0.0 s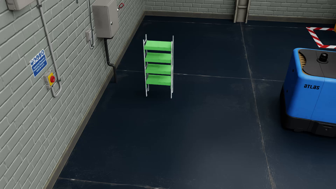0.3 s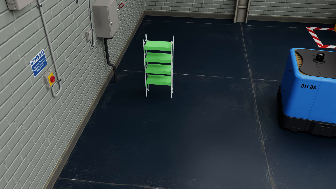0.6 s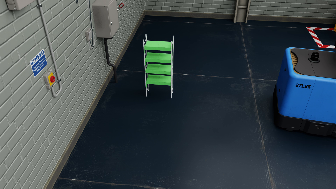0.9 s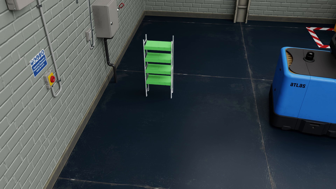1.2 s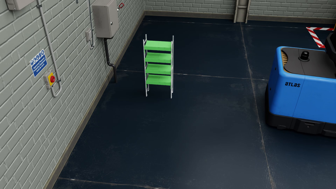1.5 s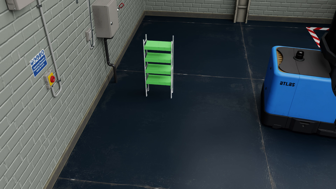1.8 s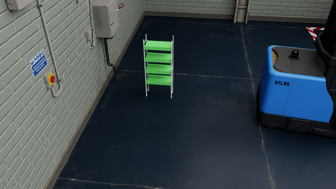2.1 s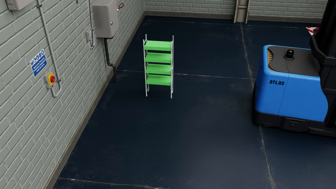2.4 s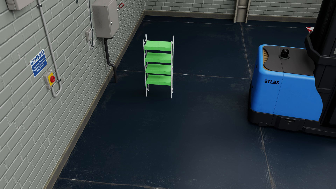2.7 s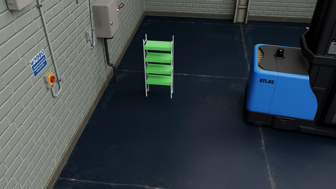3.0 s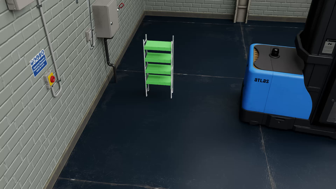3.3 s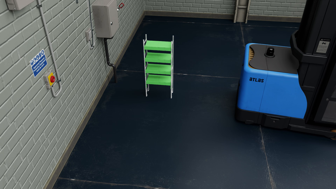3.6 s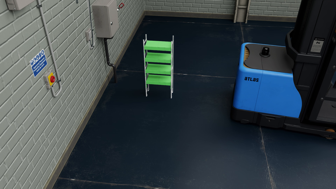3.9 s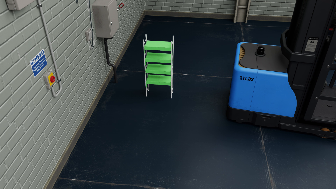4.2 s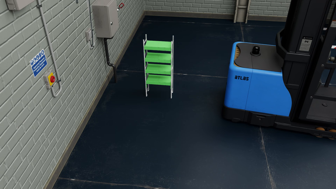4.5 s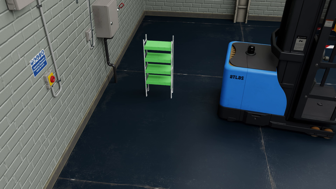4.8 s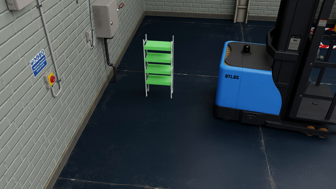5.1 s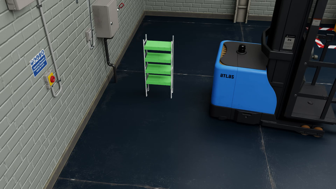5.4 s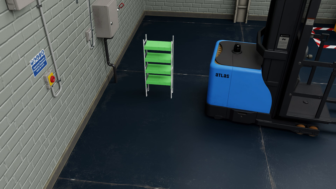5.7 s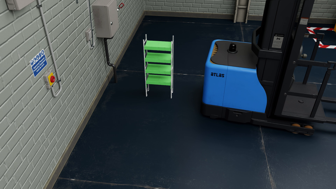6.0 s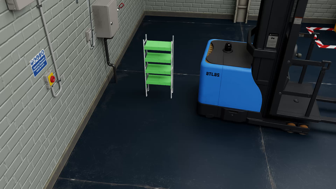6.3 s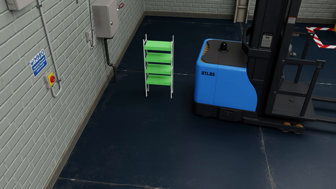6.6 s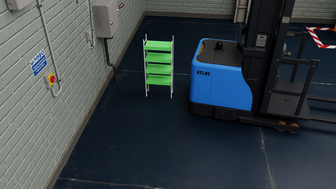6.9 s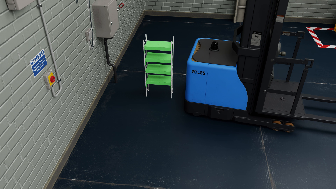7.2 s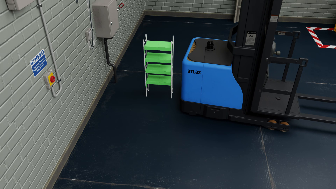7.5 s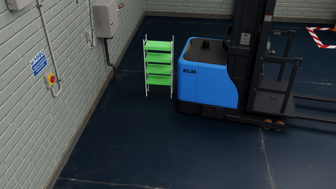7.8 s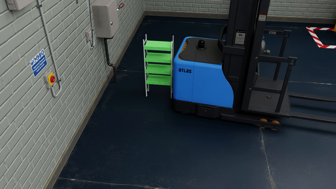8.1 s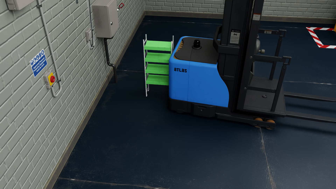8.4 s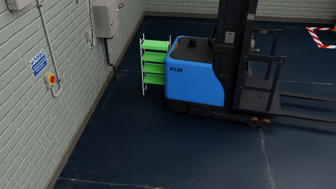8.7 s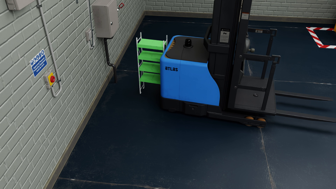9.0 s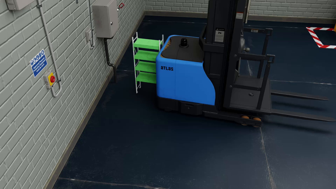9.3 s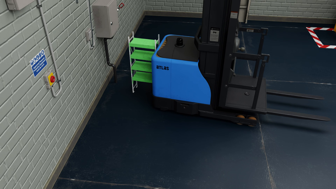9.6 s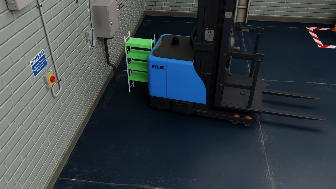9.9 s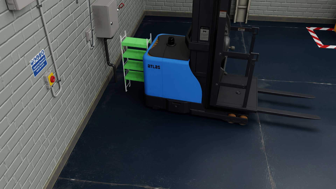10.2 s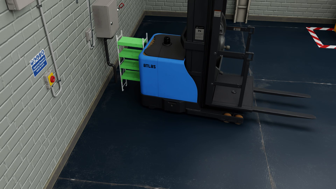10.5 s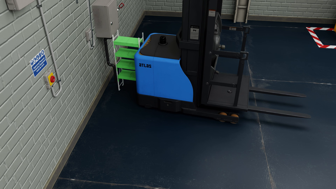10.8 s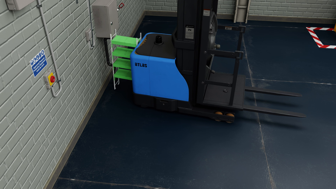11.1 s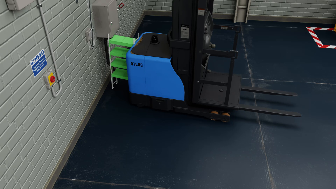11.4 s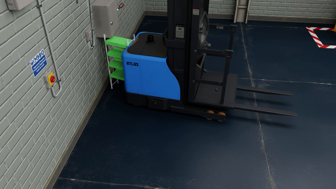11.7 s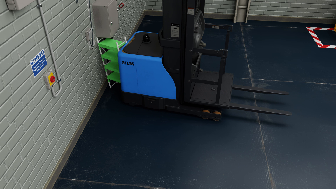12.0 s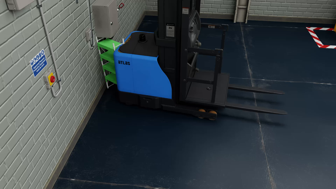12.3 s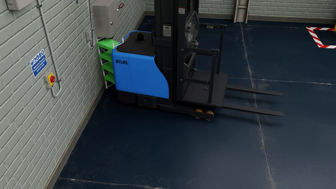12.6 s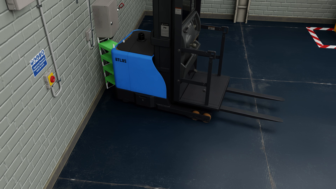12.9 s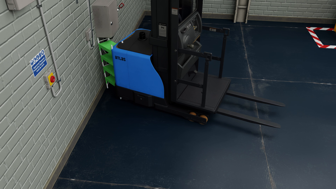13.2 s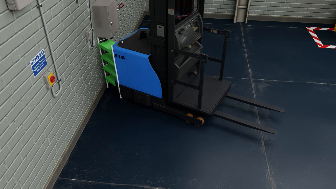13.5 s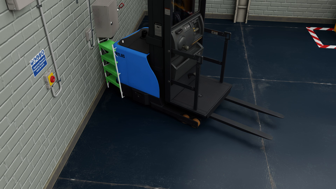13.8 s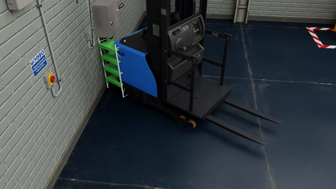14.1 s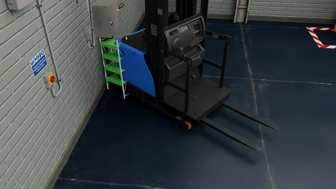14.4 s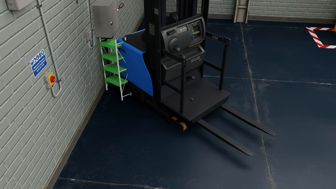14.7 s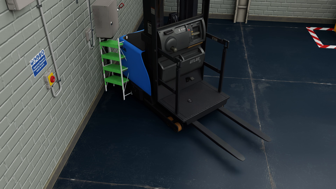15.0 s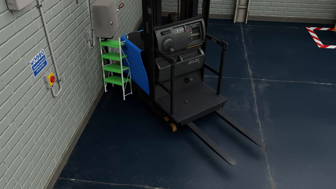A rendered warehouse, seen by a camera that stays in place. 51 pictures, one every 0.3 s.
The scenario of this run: A forklift runs into an object in its way.
